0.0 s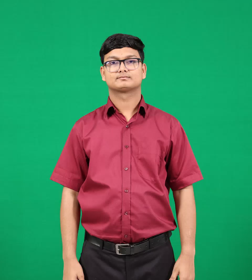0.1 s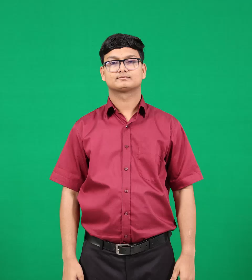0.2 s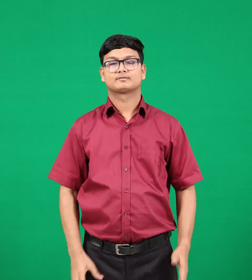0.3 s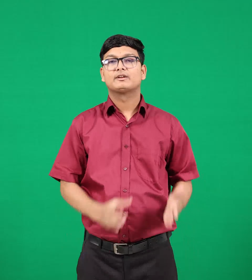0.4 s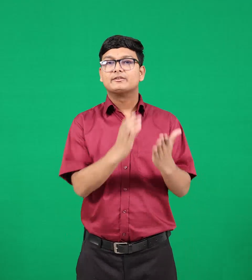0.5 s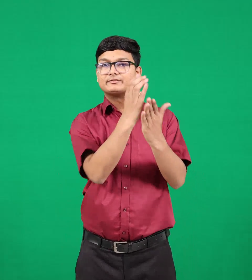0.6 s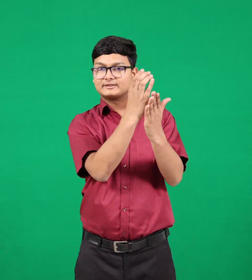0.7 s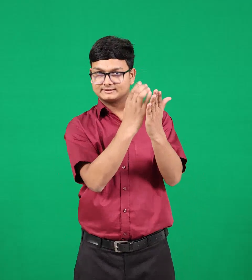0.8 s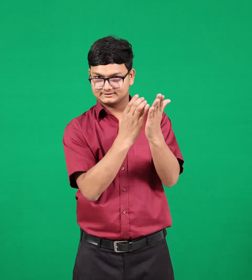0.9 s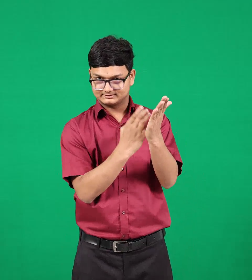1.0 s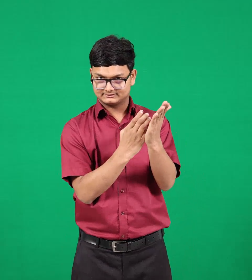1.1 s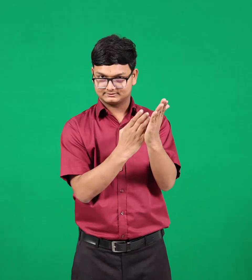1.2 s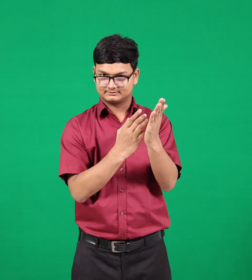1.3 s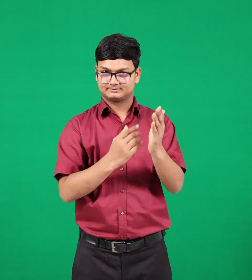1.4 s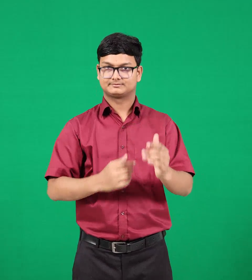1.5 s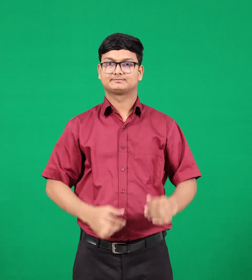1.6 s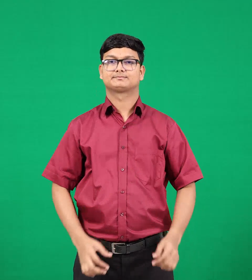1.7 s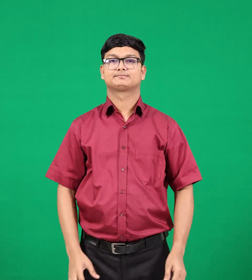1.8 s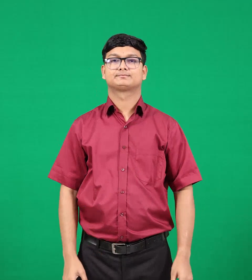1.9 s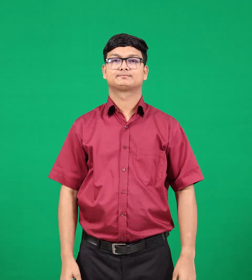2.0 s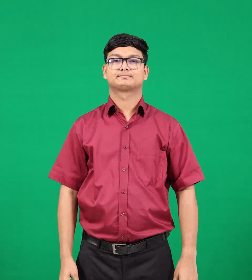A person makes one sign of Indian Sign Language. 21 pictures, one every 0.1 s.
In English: course
